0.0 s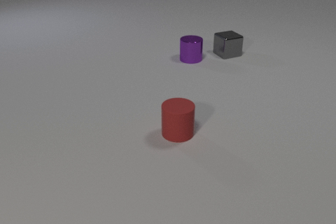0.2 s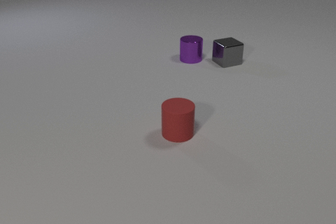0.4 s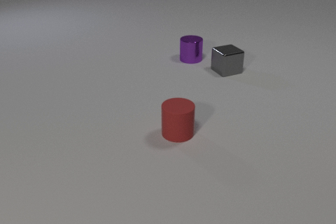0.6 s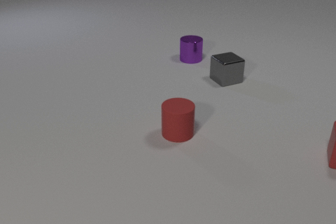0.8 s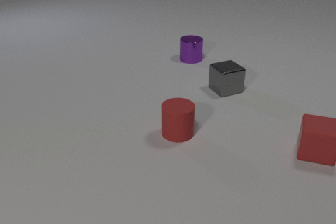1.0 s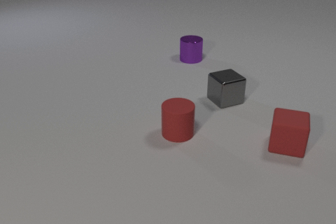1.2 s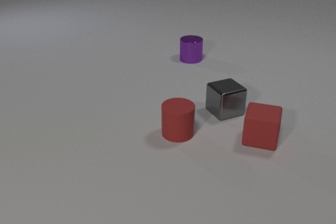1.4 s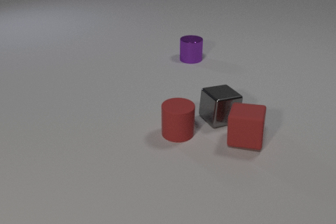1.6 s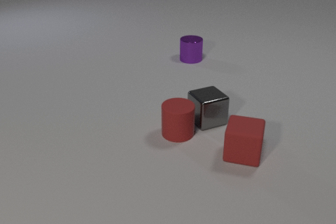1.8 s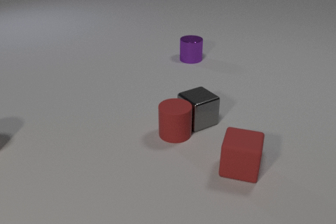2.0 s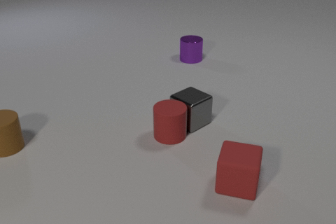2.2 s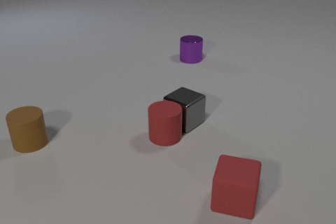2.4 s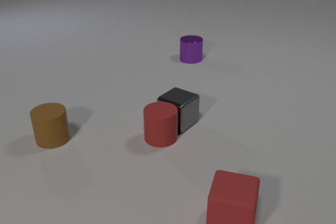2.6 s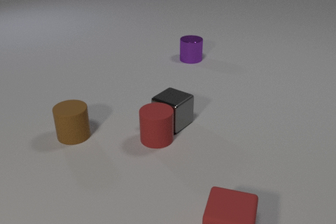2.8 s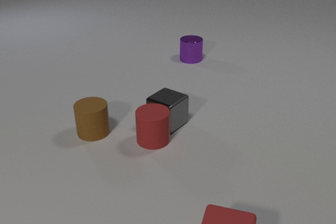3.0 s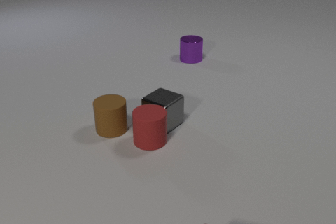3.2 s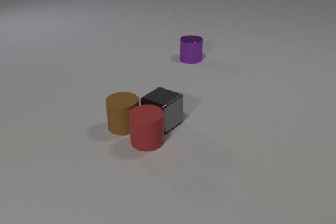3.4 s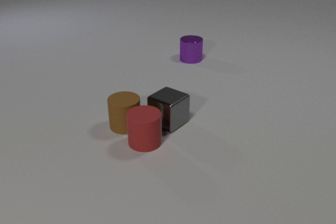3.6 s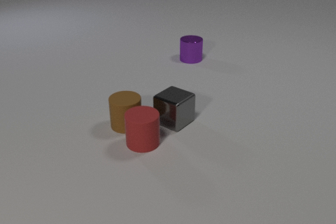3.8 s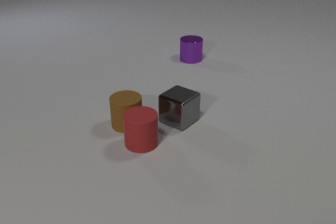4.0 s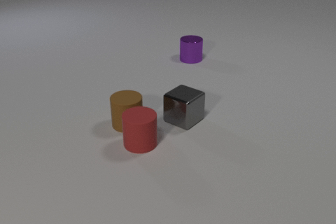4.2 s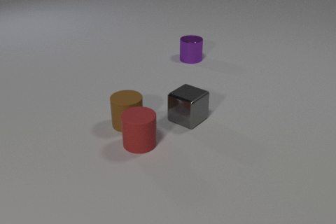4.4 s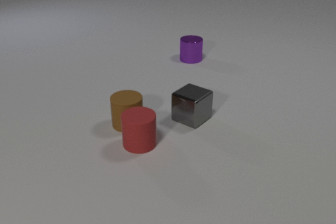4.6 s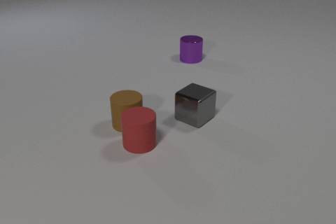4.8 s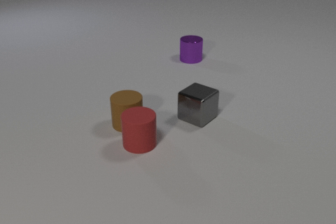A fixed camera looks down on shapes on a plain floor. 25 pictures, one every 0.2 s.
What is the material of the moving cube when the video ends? metal.
How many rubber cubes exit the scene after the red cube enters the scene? 1.
How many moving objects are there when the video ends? 1.
0.0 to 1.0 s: The red rubber cube comes in at the right edge, slides to the left. The gray metal cube slides toward the camera.
1.0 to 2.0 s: The red rubber cube slides toward the camera and to the left. The gray metal cube slides toward the camera and to the left. The red rubber cylinder slides to the left. The brown rubber cylinder comes in at the left edge, slides to the right. The red rubber cube and the gray metal cube collide. The gray metal cube and the red rubber cylinder collide.
2.0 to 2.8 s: The red rubber cube slides toward the camera. The gray metal cube slides to the left. The red rubber cylinder slides to the left and toward the camera. The brown rubber cylinder slides to the right.
2.8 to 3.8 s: The red rubber cube slides toward the camera, leaves at the bottom edge. The gray metal cube slides to the right. The red rubber cylinder slides to the left. The brown rubber cylinder slides to the right. The gray metal cube and the brown rubber cylinder collide.
3.8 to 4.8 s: The gray metal cube slides to the right.
